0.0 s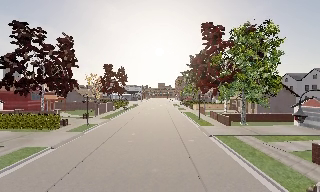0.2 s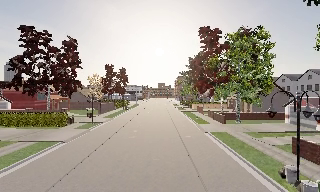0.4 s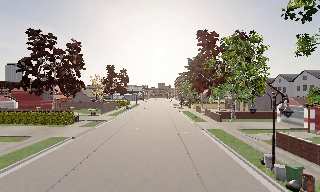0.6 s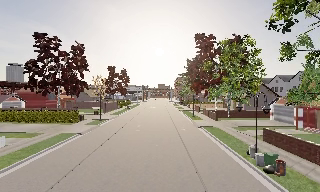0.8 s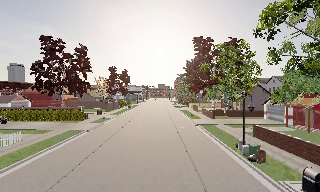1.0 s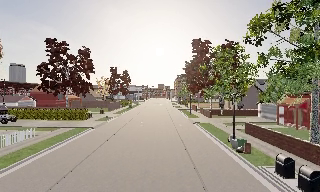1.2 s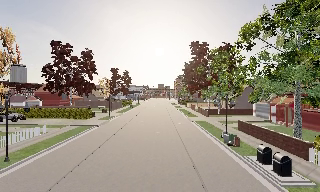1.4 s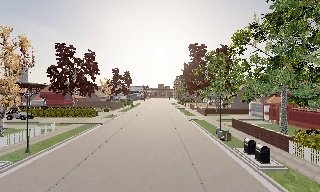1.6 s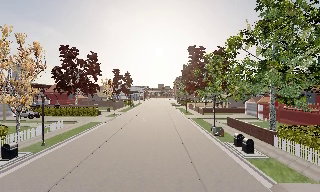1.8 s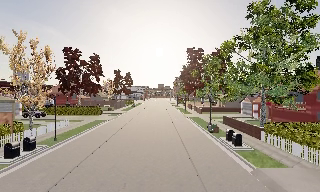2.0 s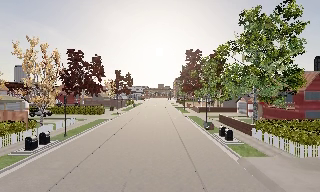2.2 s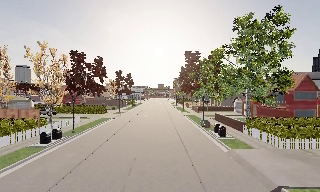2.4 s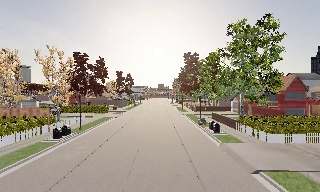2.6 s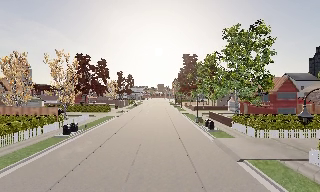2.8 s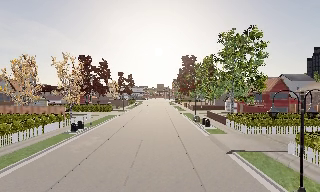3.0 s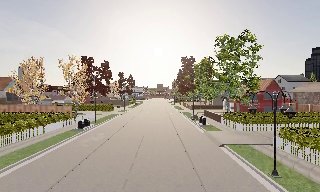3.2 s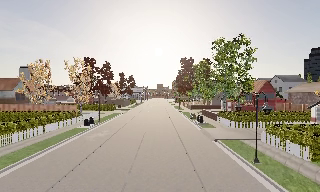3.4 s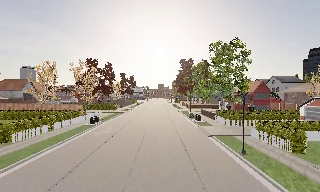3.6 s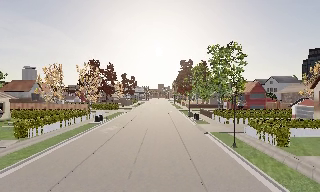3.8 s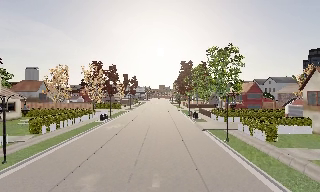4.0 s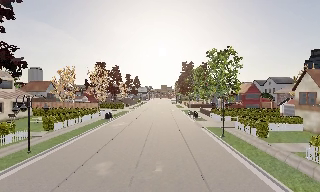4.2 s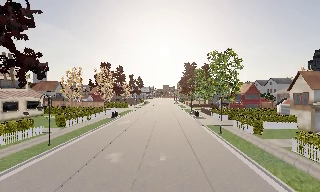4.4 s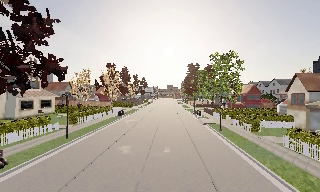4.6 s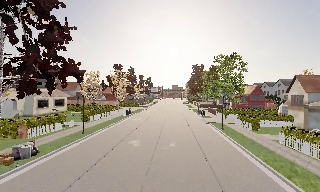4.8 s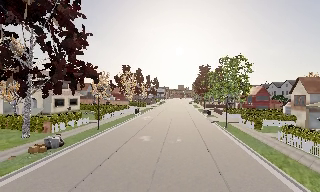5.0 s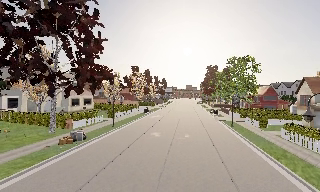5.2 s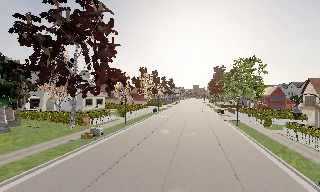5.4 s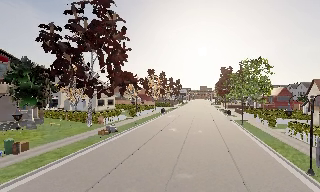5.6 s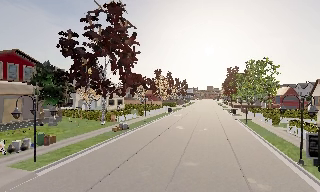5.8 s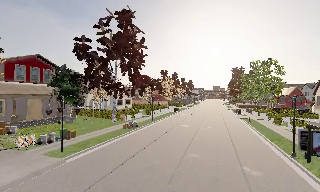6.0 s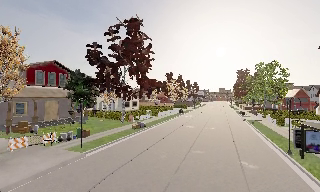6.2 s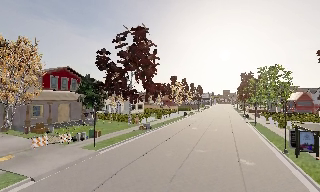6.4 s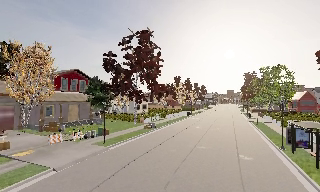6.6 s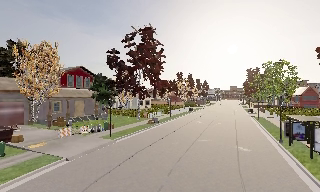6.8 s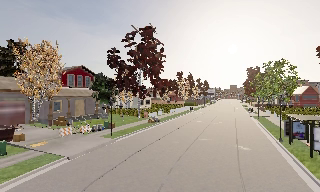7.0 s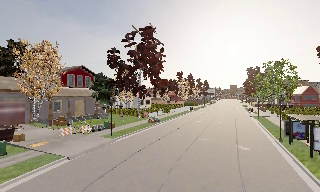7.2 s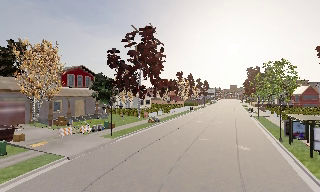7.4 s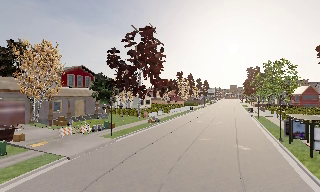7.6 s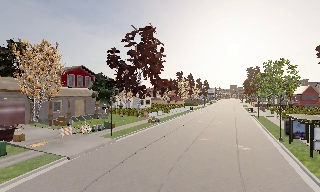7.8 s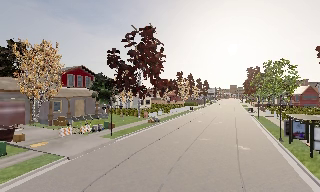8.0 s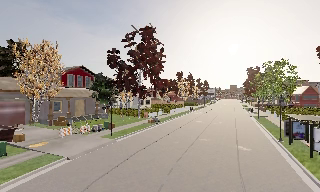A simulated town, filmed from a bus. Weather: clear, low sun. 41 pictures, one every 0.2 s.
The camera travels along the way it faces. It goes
backward.
0.0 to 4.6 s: The camera travels backward, about 40 m, so what stands in front gets smaller.
4.6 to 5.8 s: The camera swings to its left by about 15 degrees, and the scene slides to the right. It travels backward, about 10 m, so what stands in front gets smaller.
5.8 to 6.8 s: The camera travels backward, about 5 m, so what stands in front gets smaller. It loses speed.
6.8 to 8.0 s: The camera keeps its place and its aim.
The film runs backward here.
